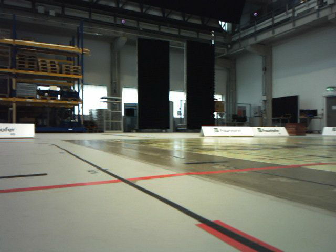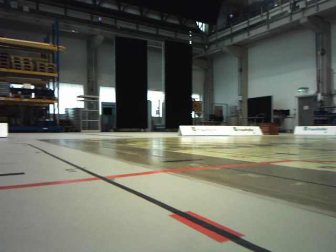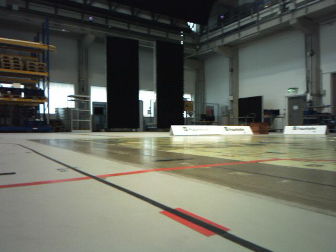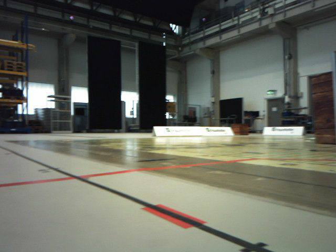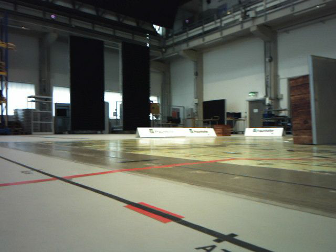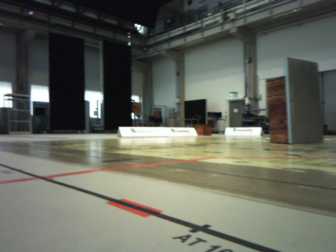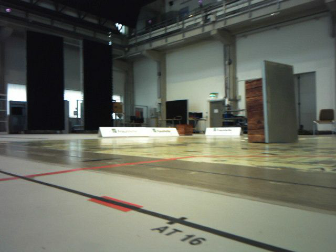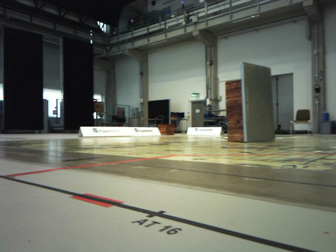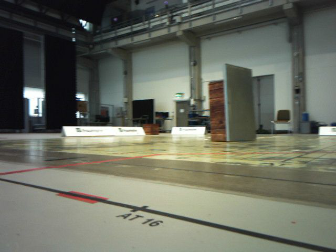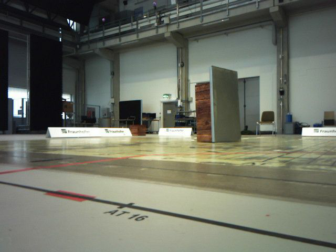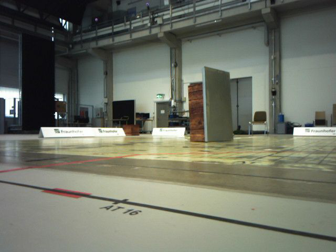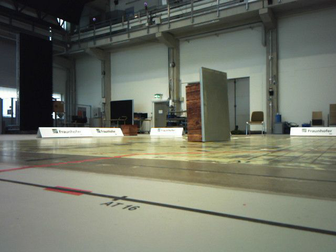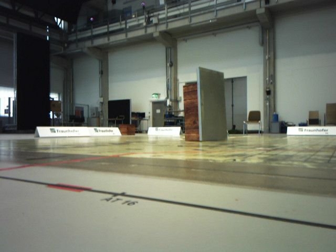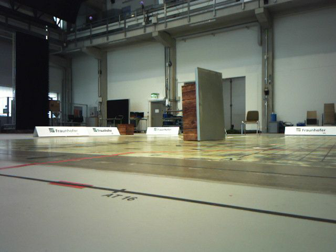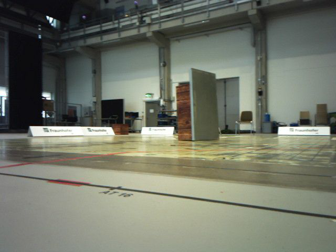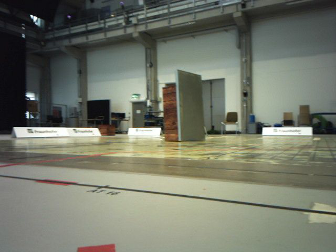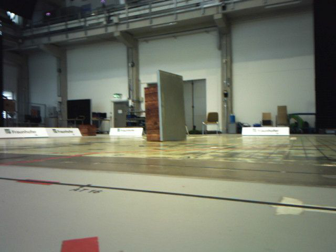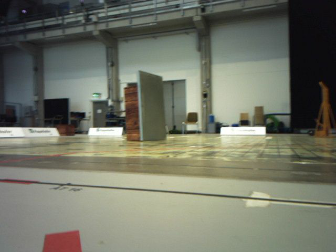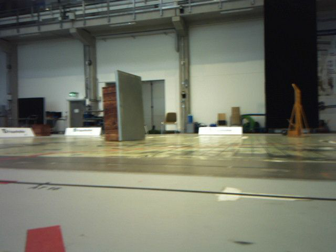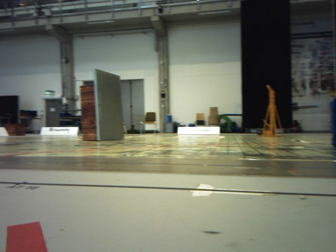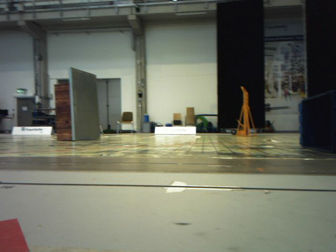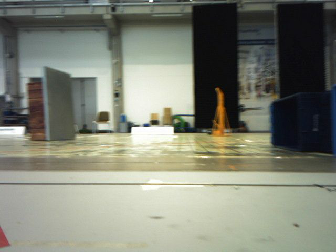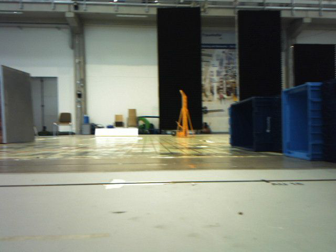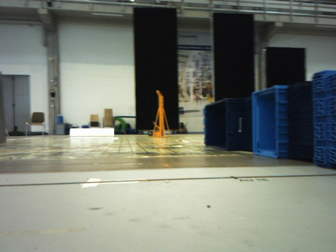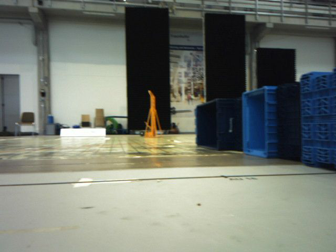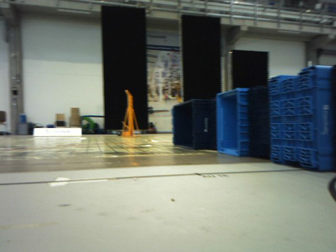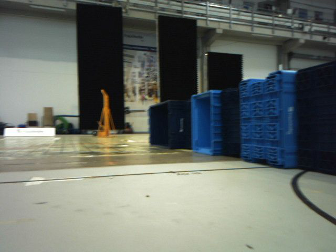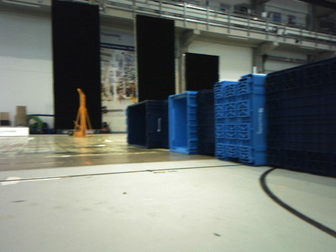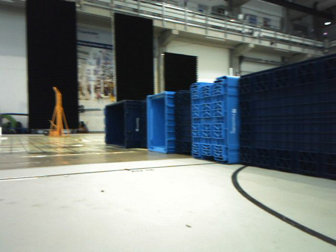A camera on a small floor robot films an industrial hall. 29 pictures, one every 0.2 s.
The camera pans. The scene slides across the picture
to the left.
The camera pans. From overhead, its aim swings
clockwise.
0.0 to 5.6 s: The scene slides to the left, as the camera pans about 90 degrees to its right. It travels backward, about 1 m.
The film runs backward here.
